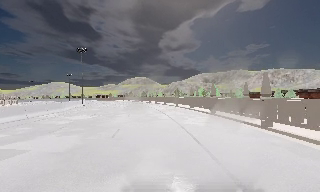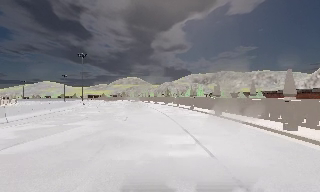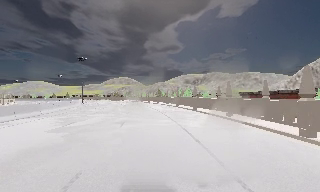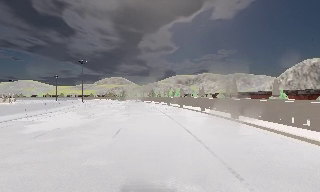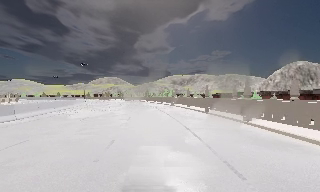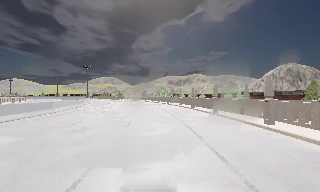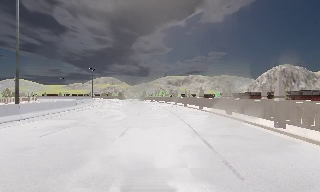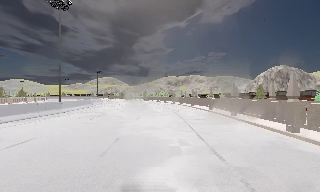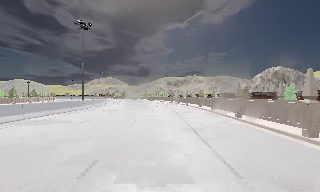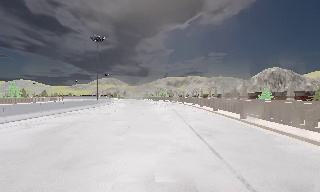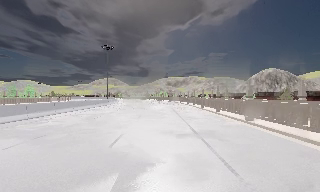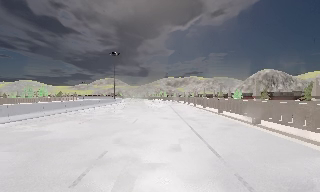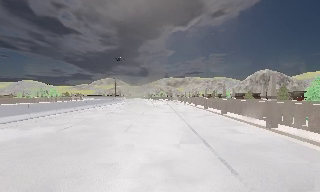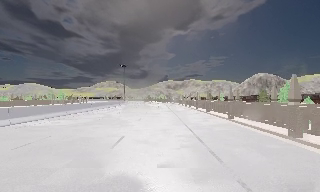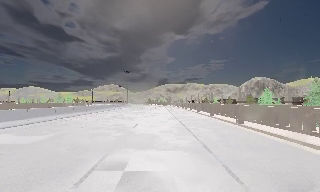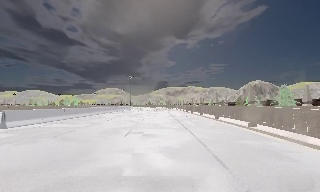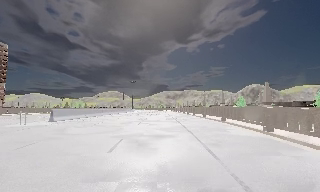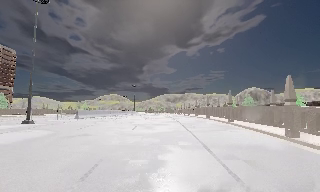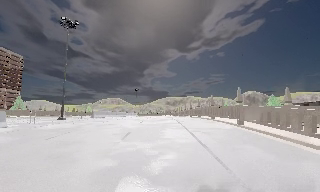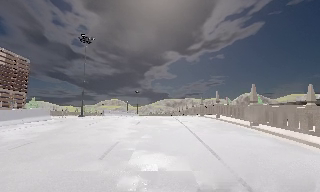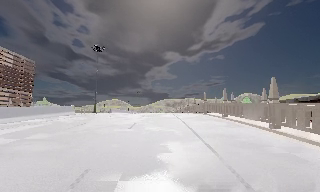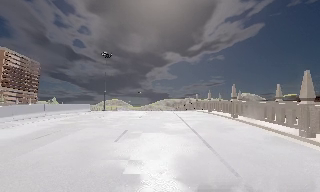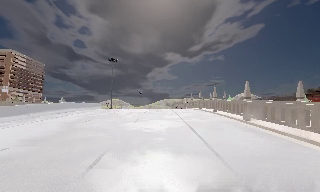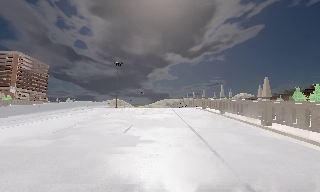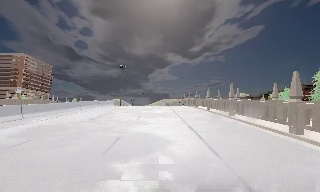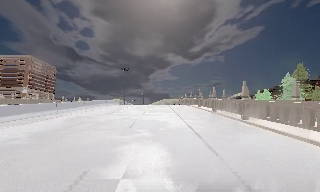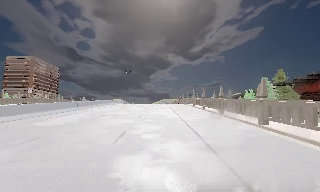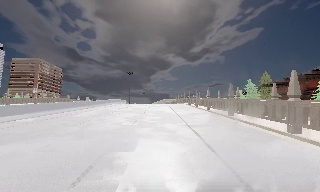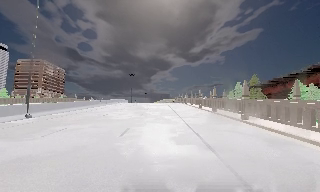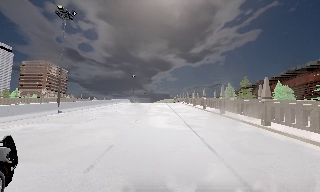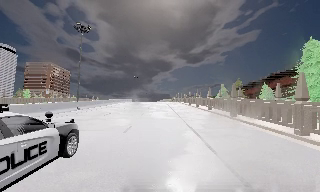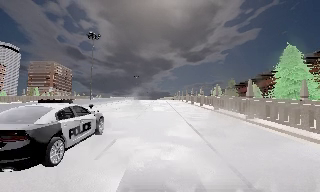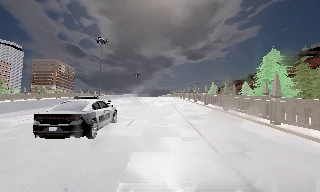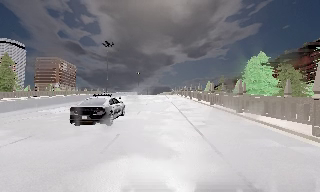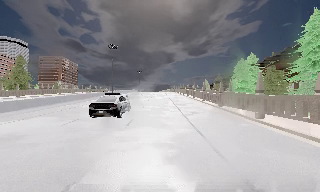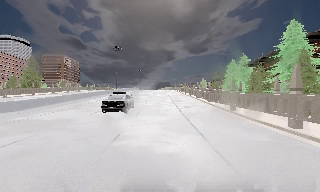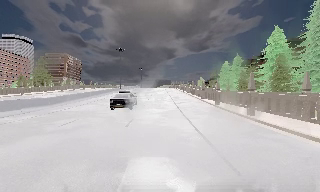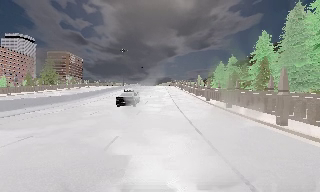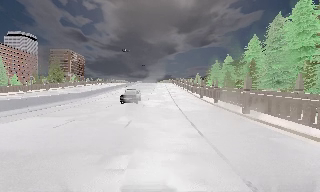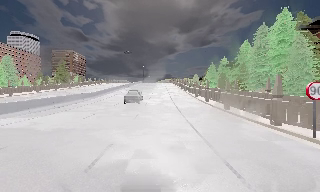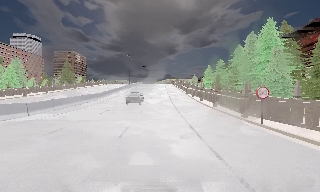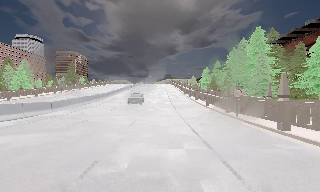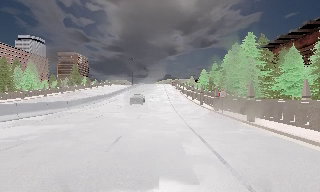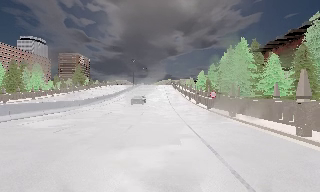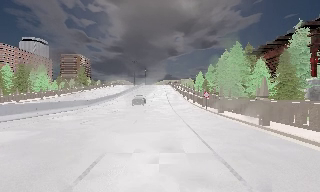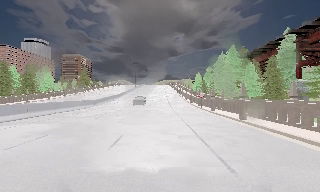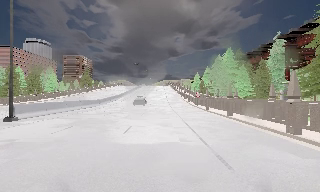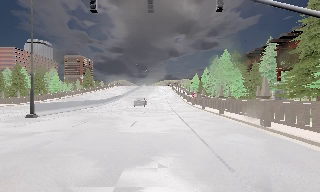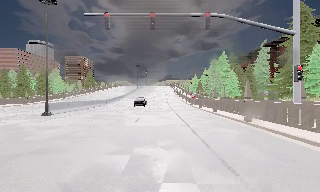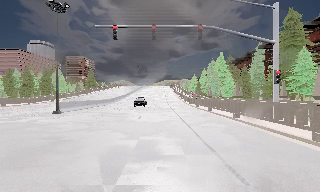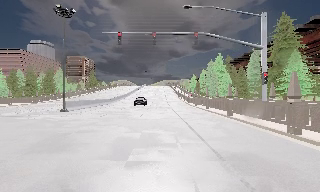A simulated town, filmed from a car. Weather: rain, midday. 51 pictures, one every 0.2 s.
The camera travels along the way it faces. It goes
backward.
0.0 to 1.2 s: The camera swings to its right by about 10 degrees, and the scene slides to the left. It travels backward, about 30 m, so what stands in front gets smaller.
1.2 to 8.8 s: The camera travels backward, about 155 m, so what stands in front gets smaller.
8.8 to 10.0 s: The camera travels backward, about 11 m, so what stands in front gets smaller. It loses speed.
The film runs backward here.
